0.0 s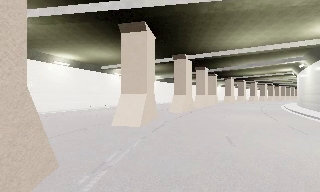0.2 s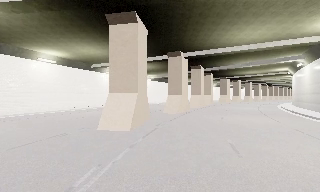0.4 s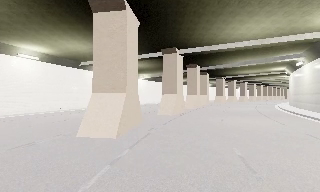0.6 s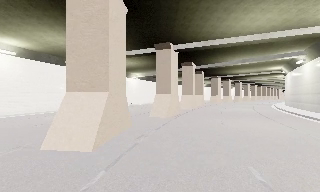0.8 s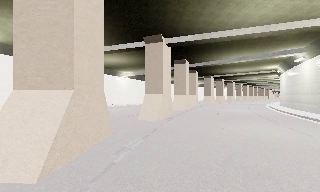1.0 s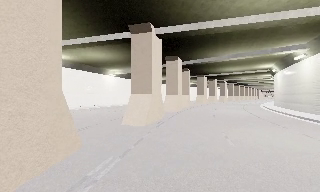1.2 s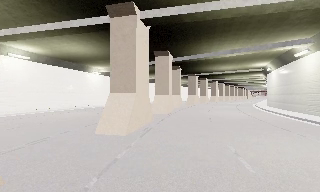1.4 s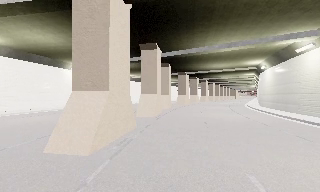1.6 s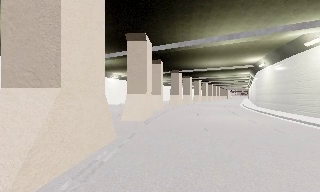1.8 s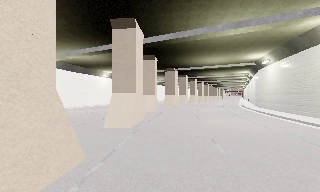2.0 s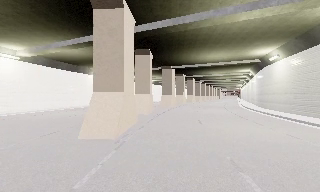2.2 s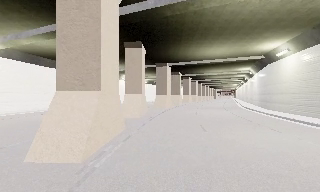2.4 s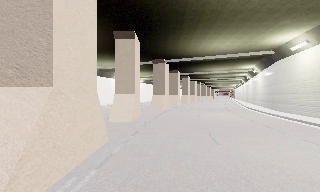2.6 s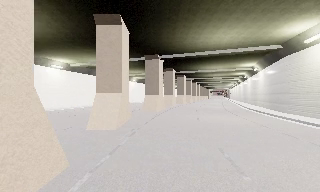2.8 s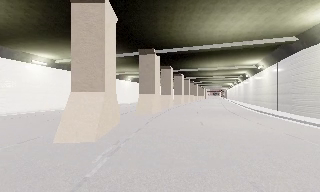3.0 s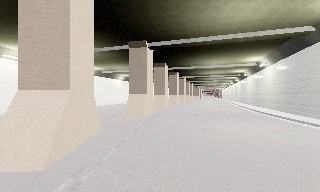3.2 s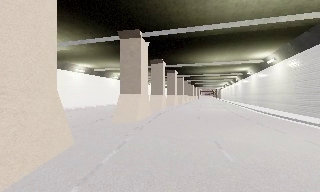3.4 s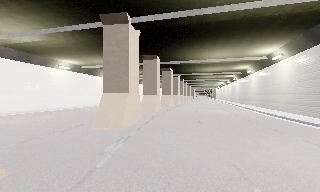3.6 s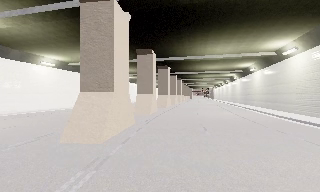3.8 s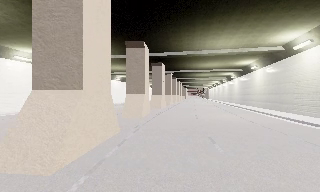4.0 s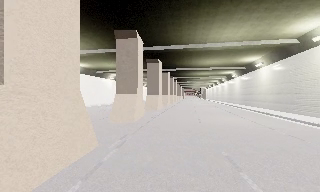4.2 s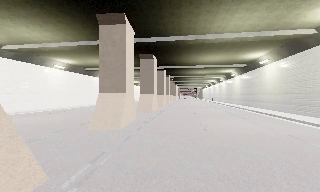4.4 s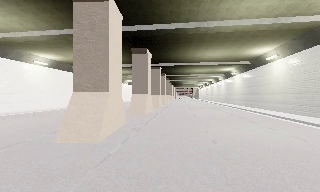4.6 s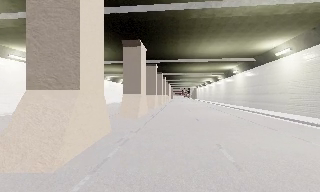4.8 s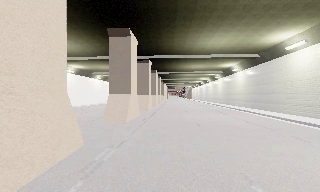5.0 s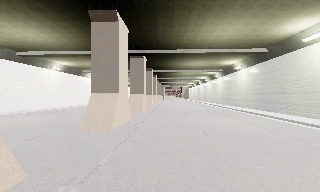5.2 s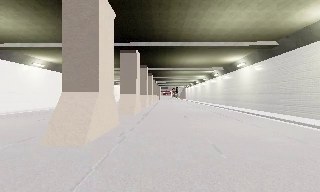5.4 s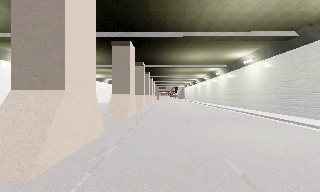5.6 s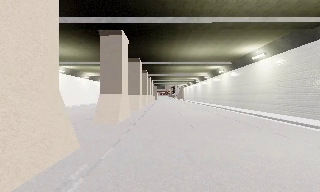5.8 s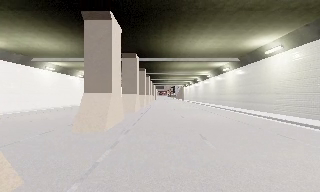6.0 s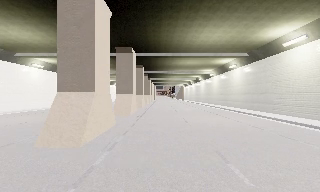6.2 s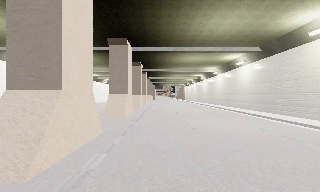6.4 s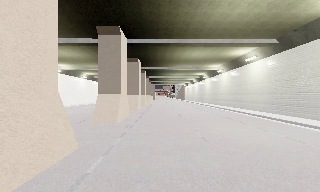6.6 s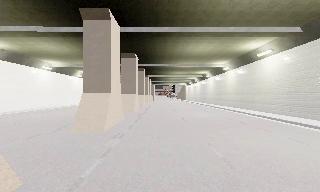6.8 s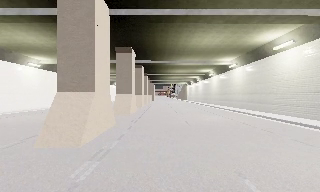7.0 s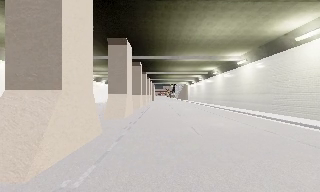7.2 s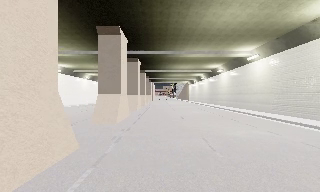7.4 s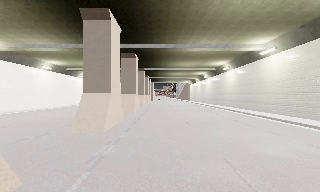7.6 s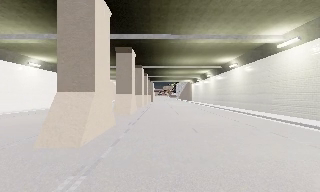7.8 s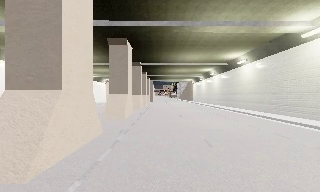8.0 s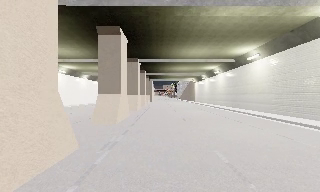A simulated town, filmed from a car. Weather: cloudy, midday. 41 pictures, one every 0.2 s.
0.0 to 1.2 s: The camera swings to its right by about 15 degrees, and the scene slides to the left. It travels forward, about 10 m, so what stands in front looms larger. It gains speed.
1.2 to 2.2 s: The camera pans to its right, which is clockwise from overhead, by about 10 degrees. It travels forward, about 11 m, so what stands in front looms larger.
2.2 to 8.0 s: The camera pans to its right, which is clockwise from overhead, by about 25 degrees. It travels forward, about 65 m, so what stands in front looms larger.
The film runs forward here.
